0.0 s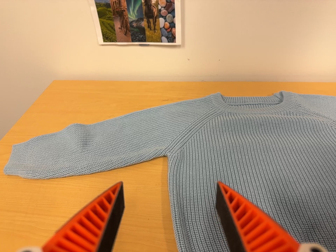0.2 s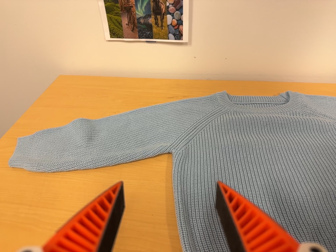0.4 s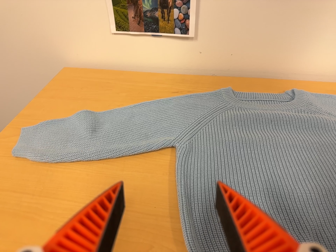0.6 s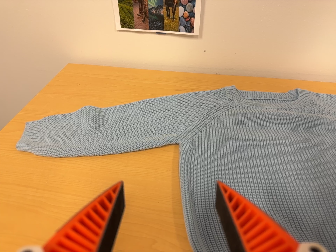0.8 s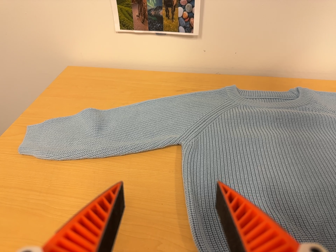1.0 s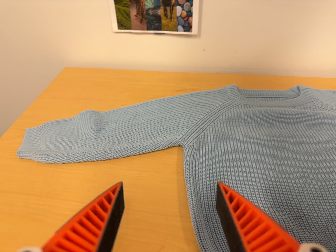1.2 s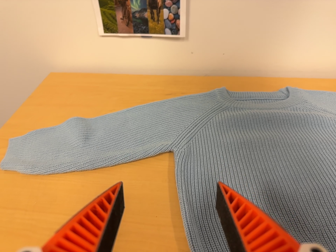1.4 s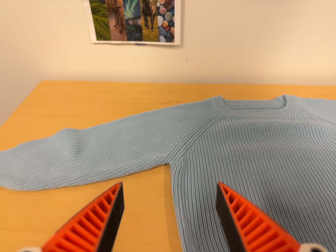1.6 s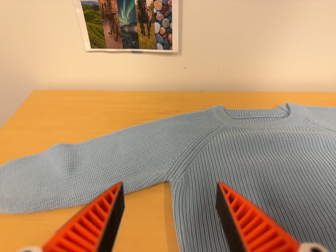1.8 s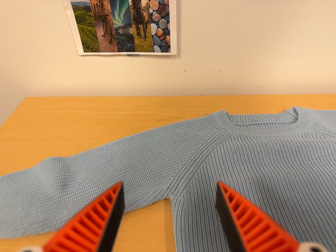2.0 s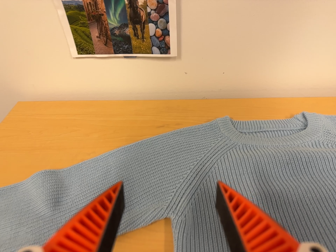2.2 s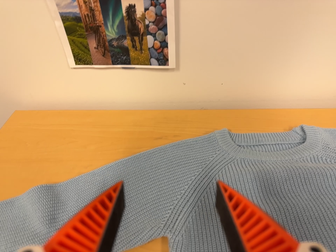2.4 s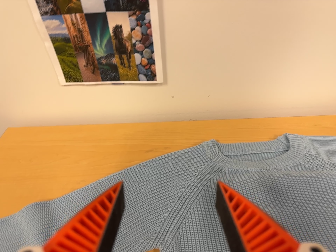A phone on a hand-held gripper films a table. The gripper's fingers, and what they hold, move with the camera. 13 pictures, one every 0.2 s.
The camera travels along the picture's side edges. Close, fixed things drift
downward.
0.0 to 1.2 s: The camera shifts only a little, or ends up much as it began.
1.2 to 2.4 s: The camera travels toward the top of its view and forward, about 16 cm, so close, fixed things drift downward.
The film runs backward here.
